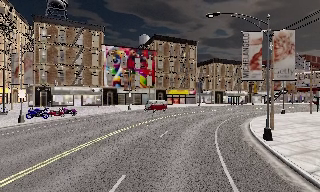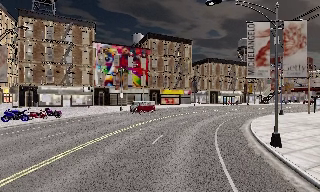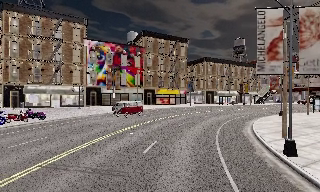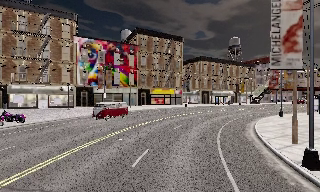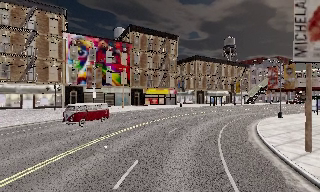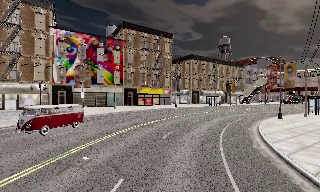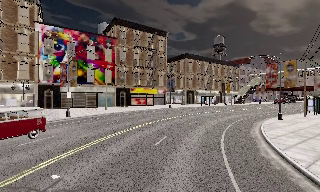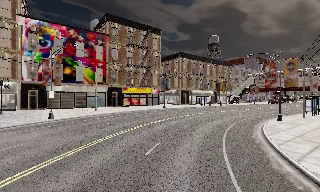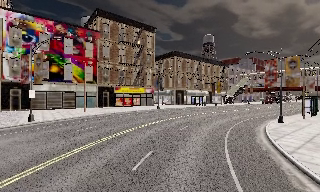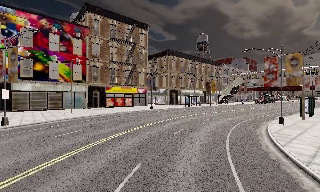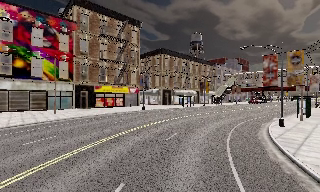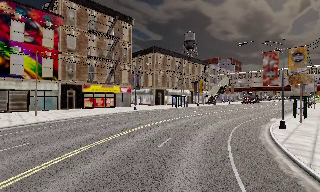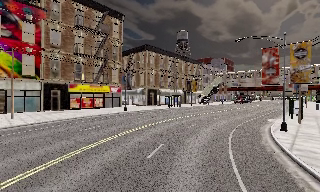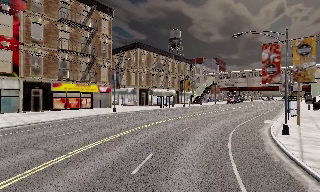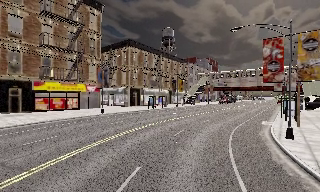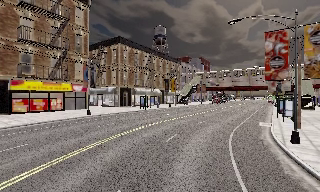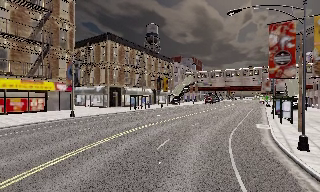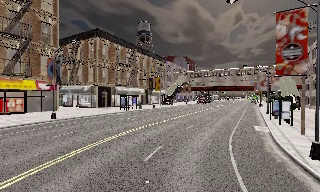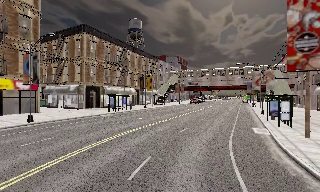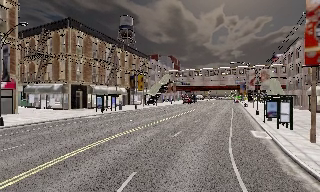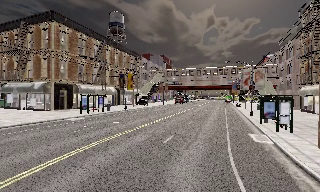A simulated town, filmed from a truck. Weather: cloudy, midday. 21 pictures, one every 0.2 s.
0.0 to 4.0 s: The camera pans to its right, which is clockwise from overhead, by about 45 degrees. It travels forward, about 30 m.
The film runs forward here.
